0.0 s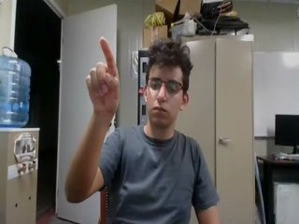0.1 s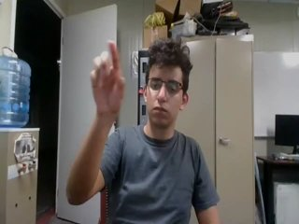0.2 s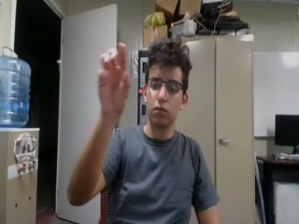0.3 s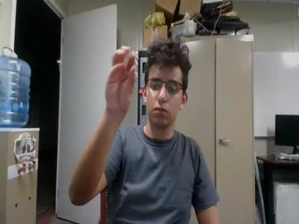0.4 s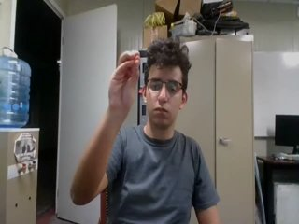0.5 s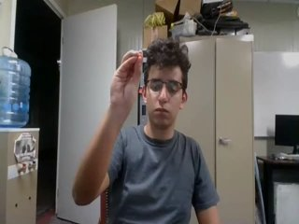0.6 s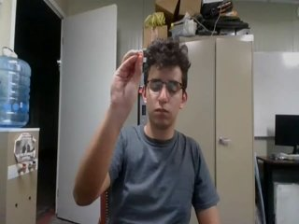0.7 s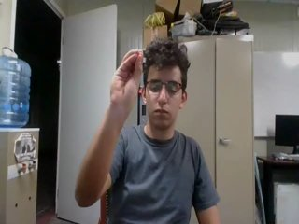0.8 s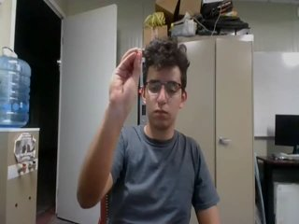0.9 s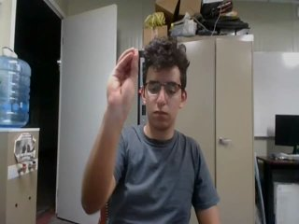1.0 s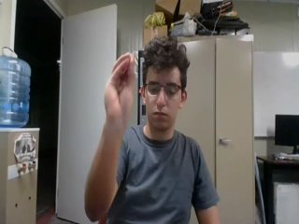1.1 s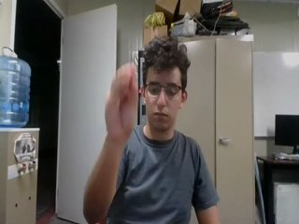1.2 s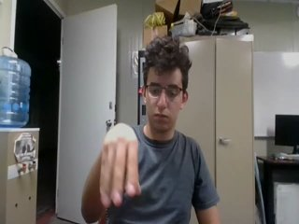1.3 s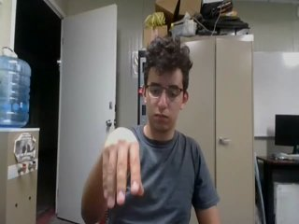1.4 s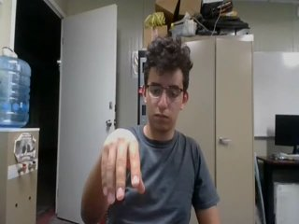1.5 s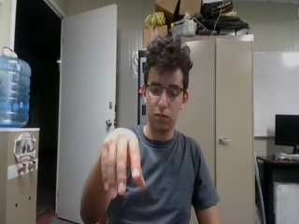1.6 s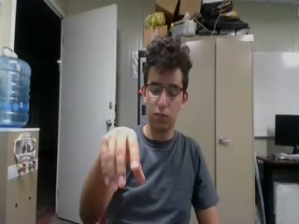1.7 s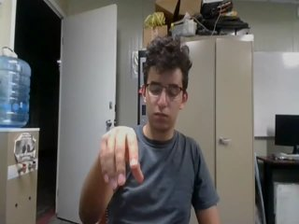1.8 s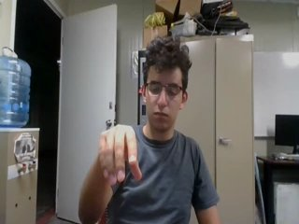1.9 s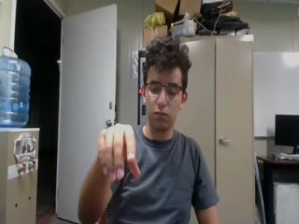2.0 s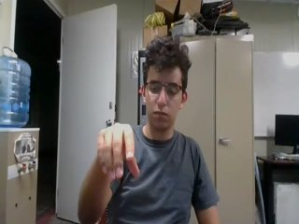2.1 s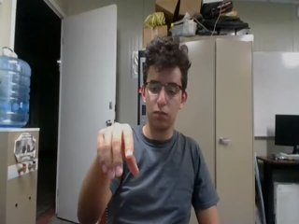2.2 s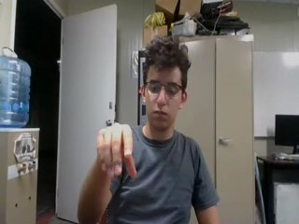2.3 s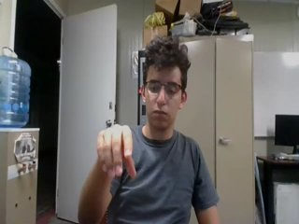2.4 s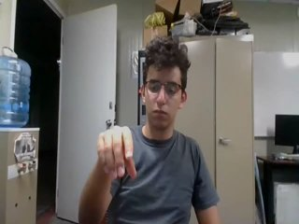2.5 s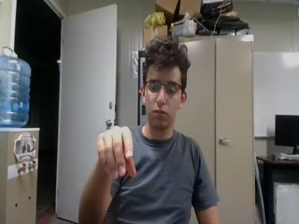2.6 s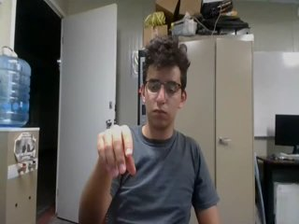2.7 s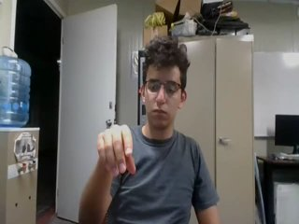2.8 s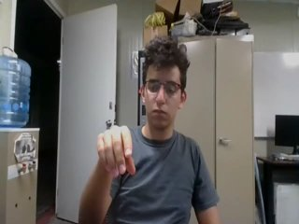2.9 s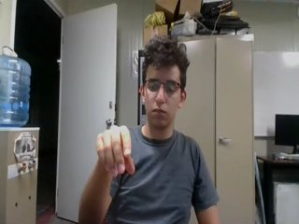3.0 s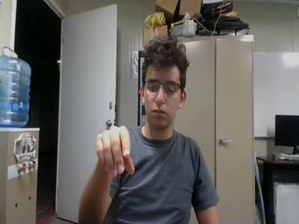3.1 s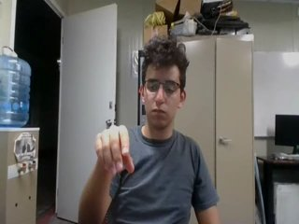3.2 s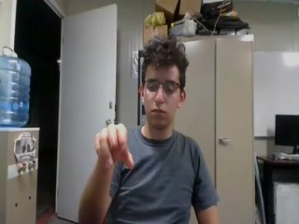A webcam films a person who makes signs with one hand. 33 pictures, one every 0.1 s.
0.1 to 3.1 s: On the screen the hand sweeps downward. The name of the sign: Throw down.
